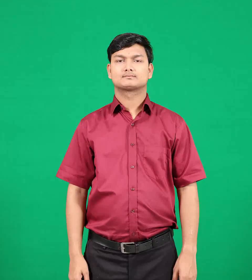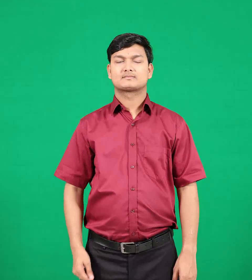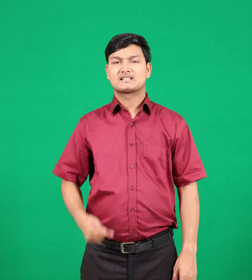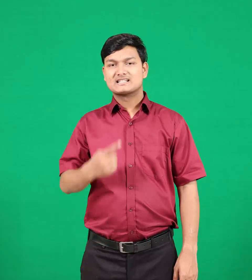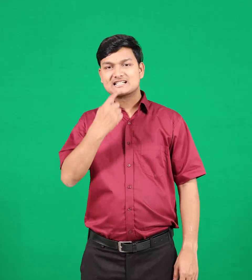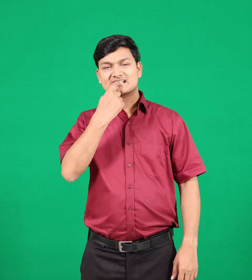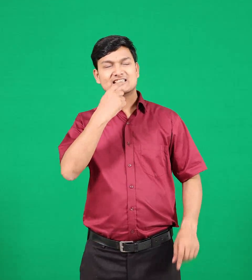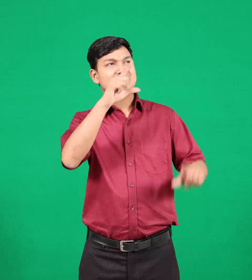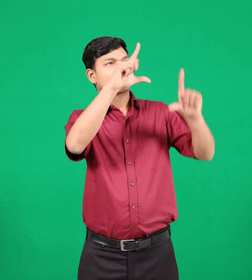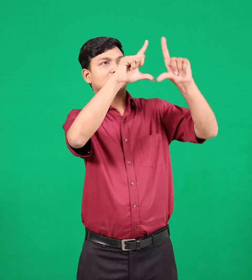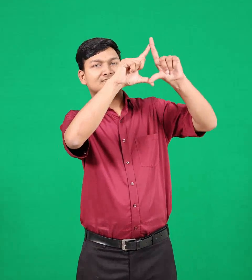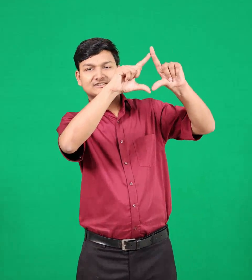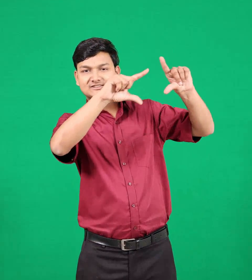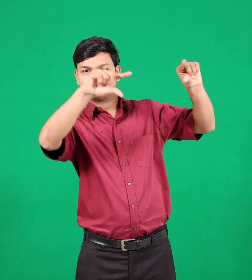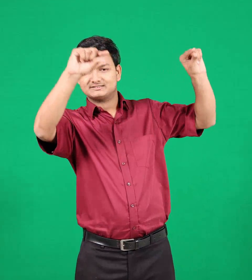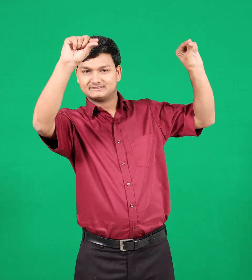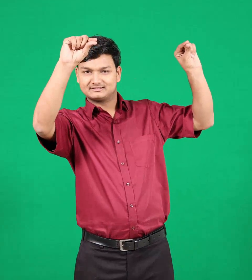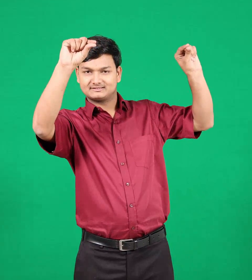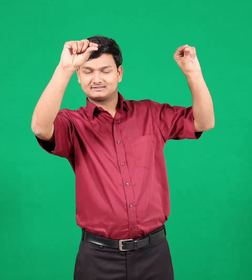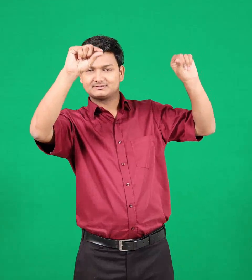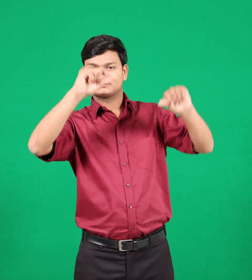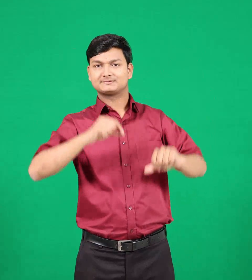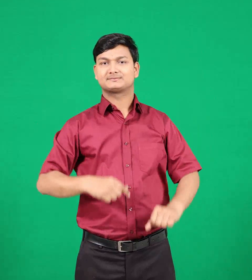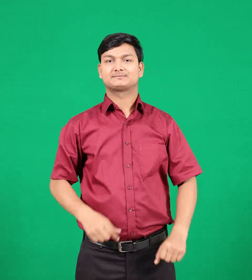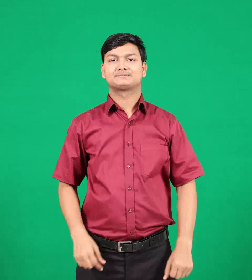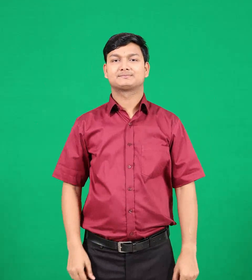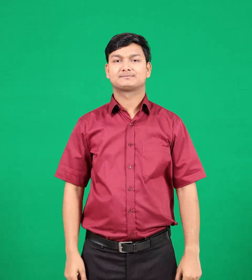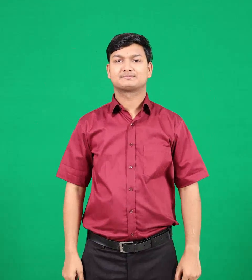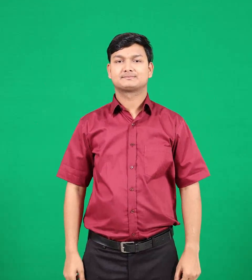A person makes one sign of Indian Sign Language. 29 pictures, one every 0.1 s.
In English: moon
